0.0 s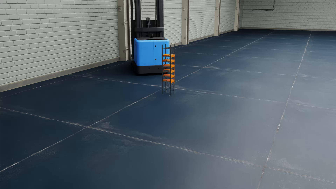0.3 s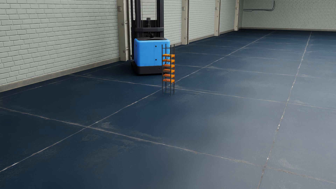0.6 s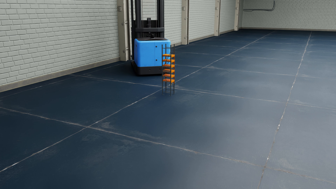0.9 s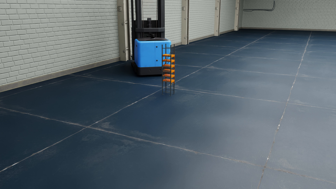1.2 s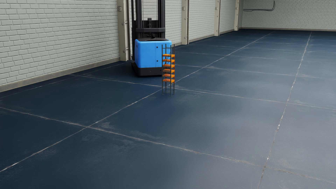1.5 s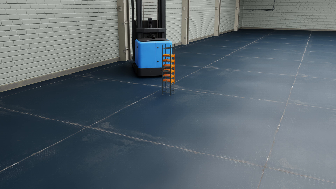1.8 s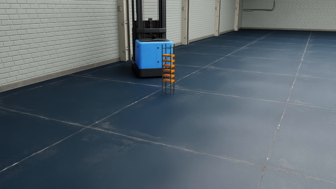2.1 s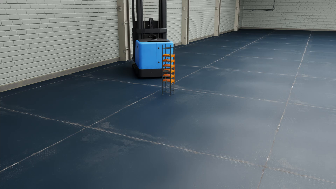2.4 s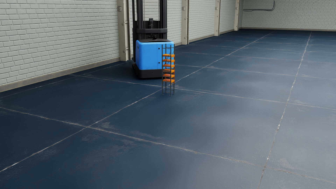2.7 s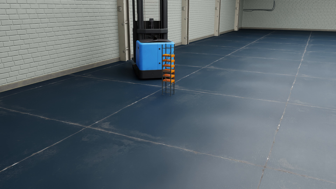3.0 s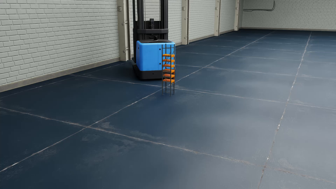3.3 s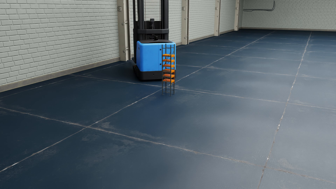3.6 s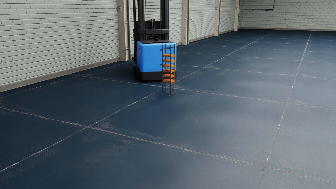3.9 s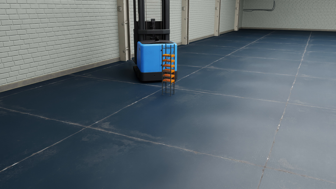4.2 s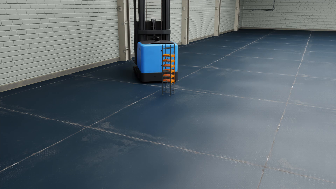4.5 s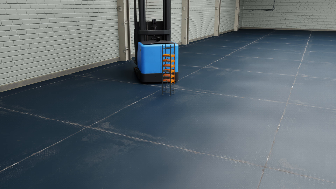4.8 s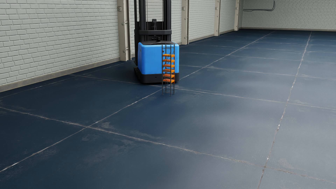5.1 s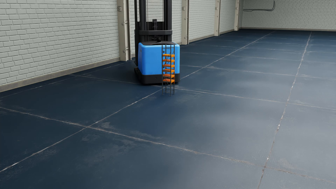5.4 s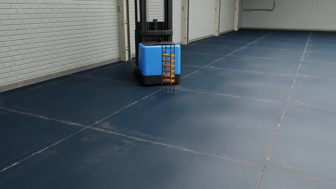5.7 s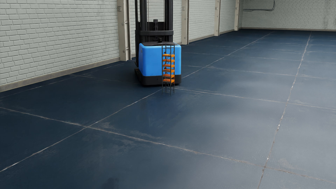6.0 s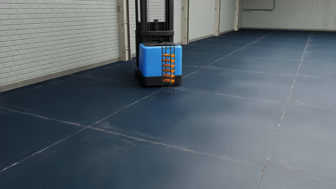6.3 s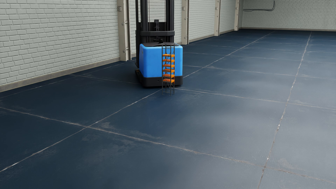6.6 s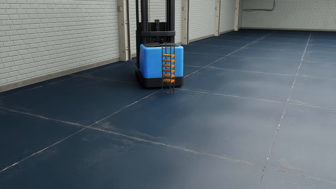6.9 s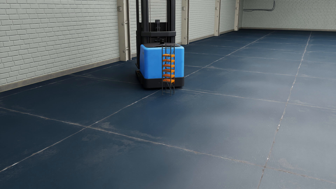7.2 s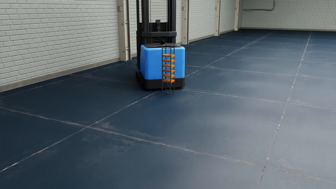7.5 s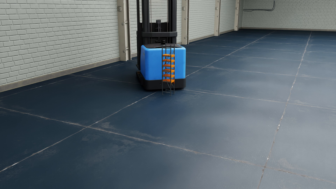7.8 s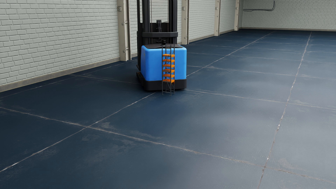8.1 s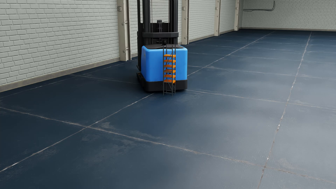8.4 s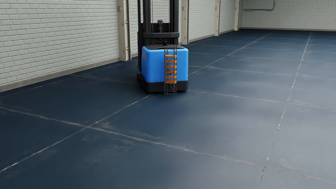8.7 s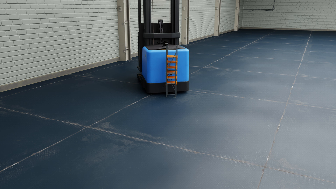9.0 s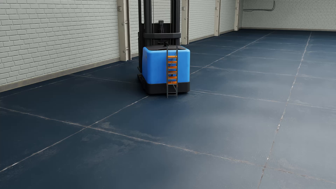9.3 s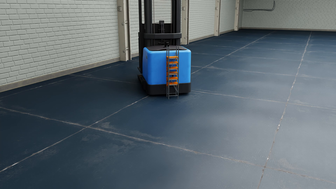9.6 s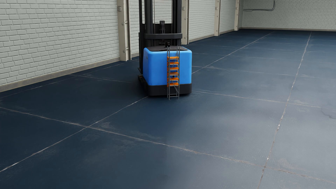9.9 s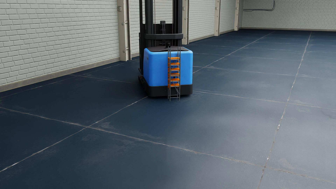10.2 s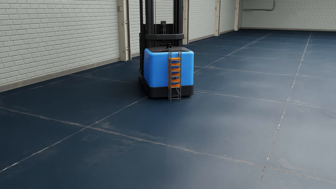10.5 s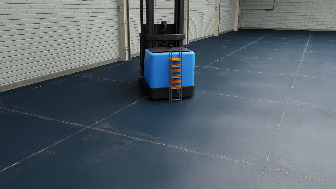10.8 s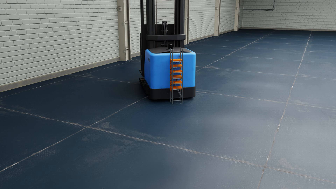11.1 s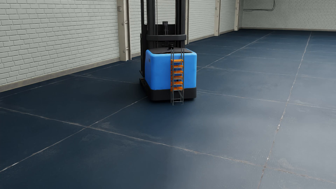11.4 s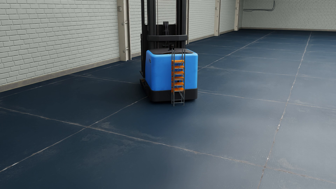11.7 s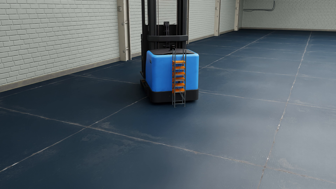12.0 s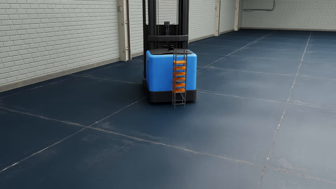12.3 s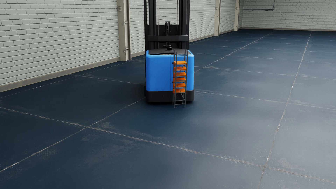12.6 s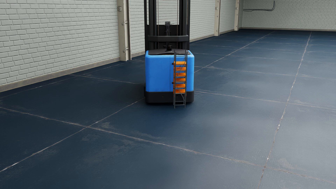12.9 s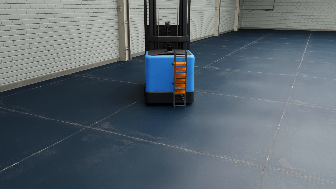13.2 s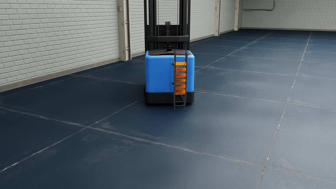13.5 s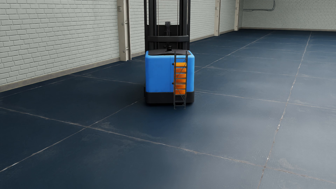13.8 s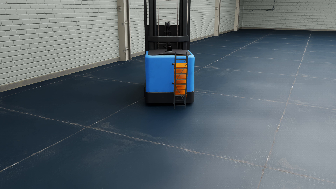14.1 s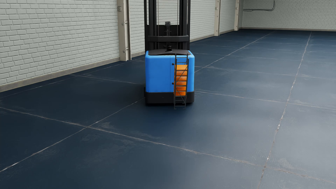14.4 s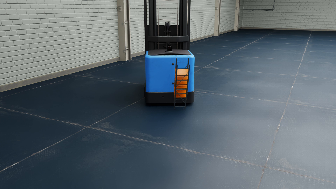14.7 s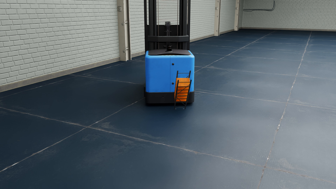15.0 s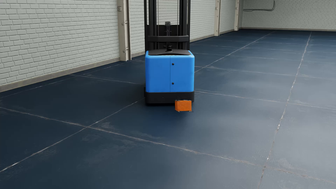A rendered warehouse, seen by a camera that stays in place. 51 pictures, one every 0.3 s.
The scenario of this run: A forklift runs into an object in its way.
